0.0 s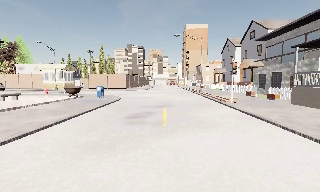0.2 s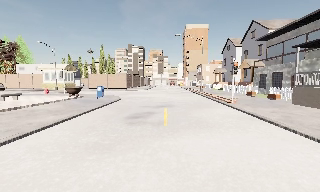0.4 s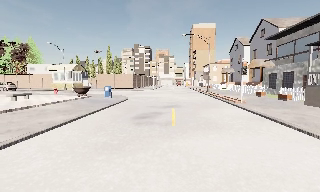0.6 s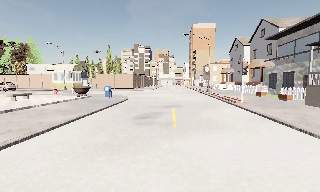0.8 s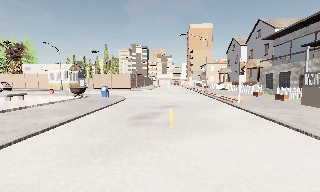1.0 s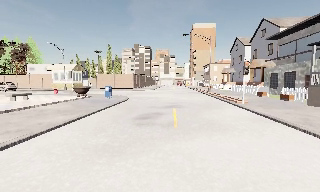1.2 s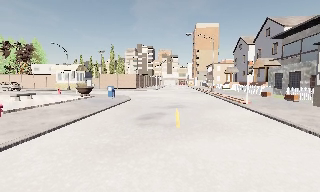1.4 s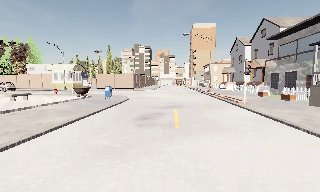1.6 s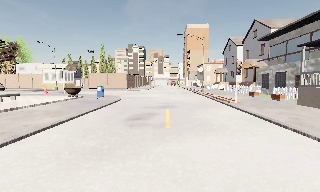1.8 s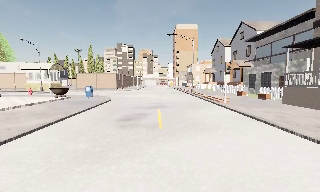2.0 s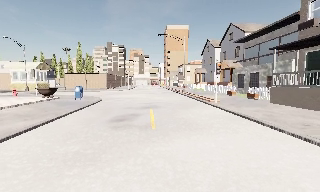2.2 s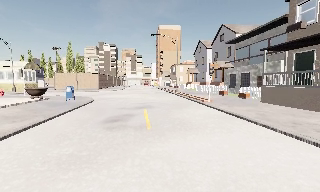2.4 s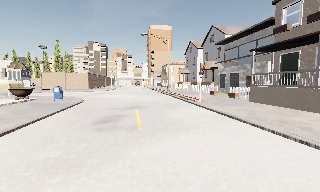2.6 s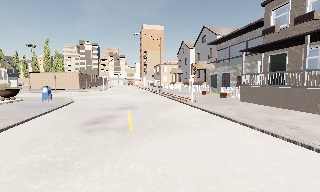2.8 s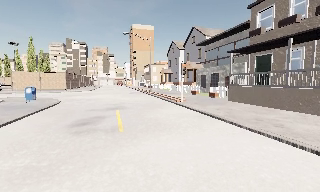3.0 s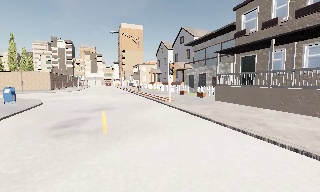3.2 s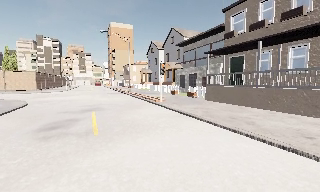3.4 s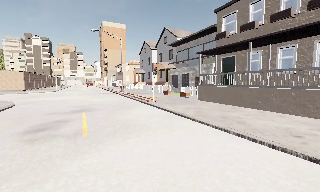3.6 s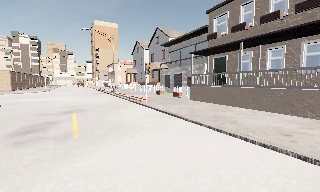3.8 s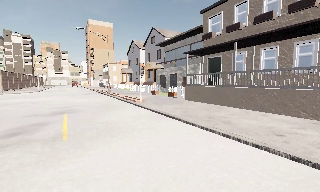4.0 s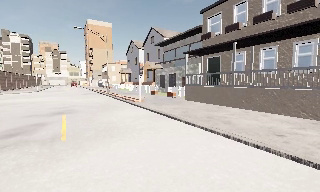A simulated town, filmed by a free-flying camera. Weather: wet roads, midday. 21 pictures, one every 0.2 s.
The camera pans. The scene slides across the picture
to the left.
The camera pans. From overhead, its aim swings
clockwise.
0.0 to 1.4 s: The camera shifts only a little, or ends up much as it began.
1.4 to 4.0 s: The scene slides to the left, as the camera pans about 35 degrees to its right. It travels forward, about 0.5 m.
The film runs forward here.
